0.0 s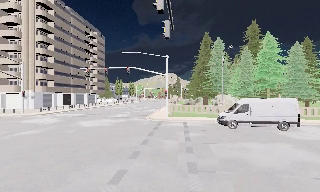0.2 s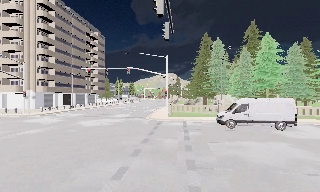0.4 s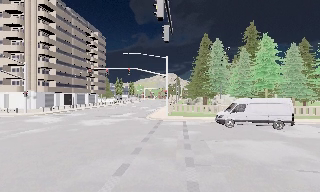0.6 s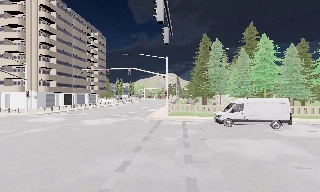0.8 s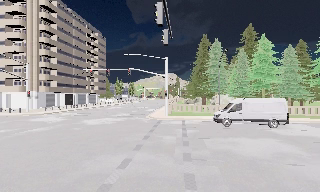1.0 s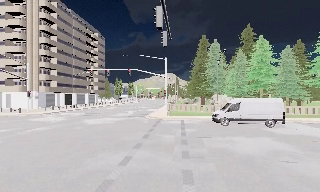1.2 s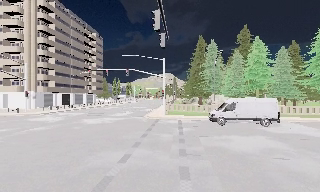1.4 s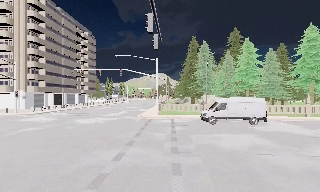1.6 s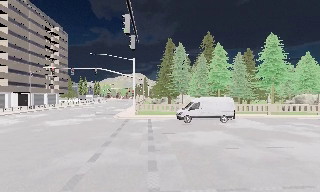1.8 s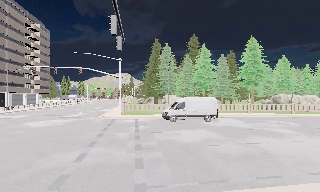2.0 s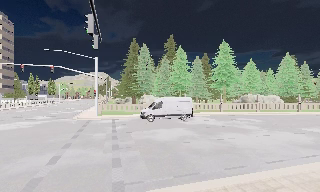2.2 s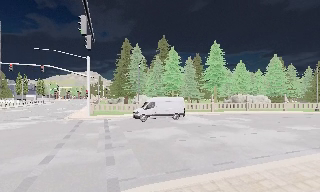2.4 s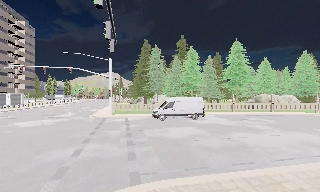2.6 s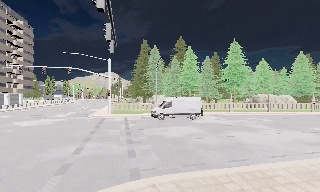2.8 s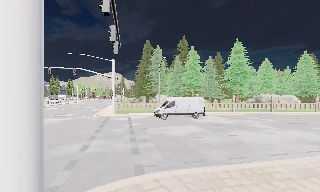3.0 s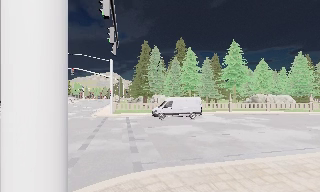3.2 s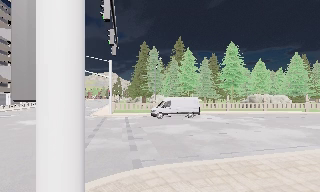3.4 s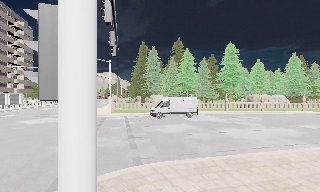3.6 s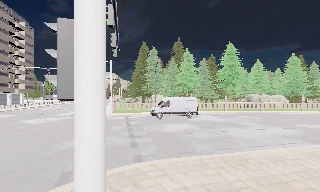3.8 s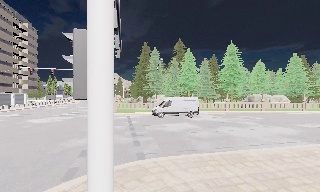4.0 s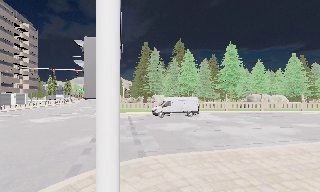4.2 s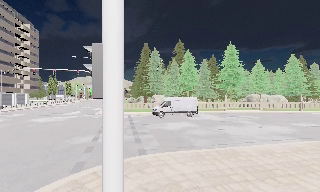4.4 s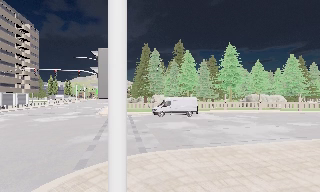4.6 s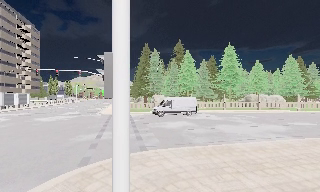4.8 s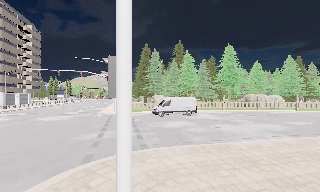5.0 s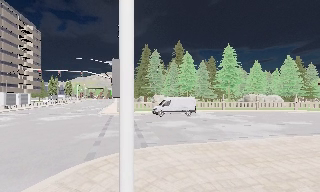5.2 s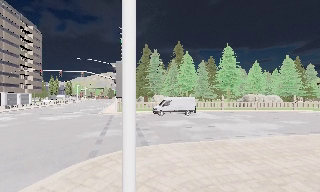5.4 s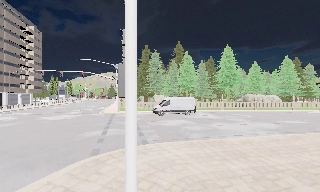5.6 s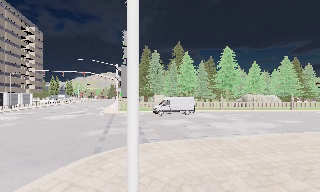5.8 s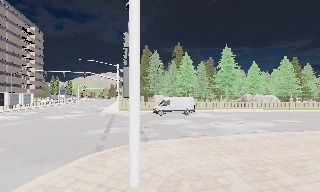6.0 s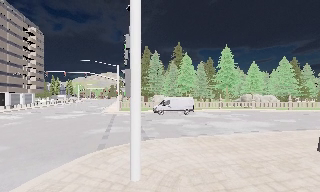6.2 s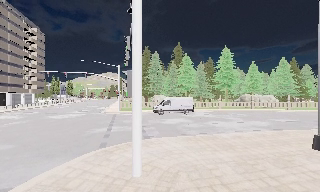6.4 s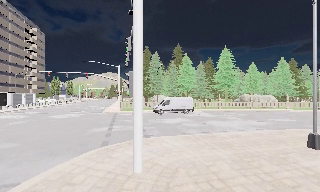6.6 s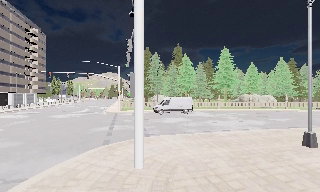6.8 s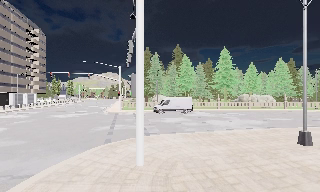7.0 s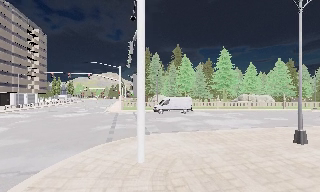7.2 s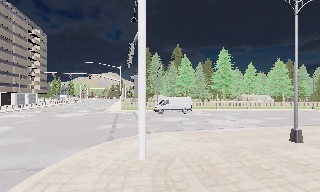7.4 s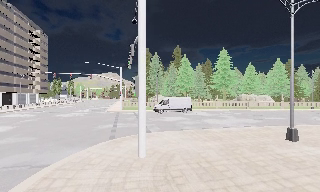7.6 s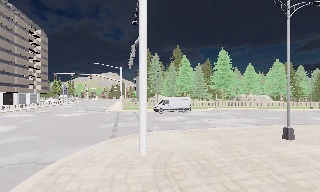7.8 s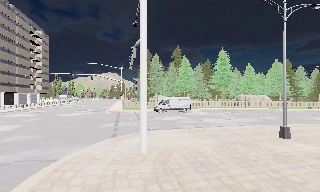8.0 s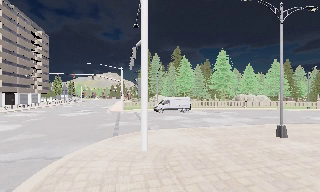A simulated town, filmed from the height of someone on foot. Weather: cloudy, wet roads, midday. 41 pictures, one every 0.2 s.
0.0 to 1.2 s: The camera travels backward, about 1.5 m, so what stands in front gets smaller.
1.2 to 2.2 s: The camera pans to its right, which is clockwise from overhead, by about 25 degrees. It travels backward, about 1.5 m, so what stands in front gets smaller.
2.2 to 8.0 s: The camera travels backward, about 8 m, so what stands in front gets smaller.
The film runs backward here.
